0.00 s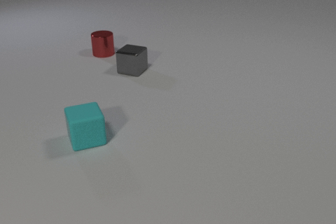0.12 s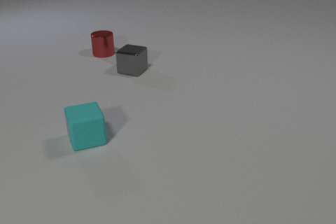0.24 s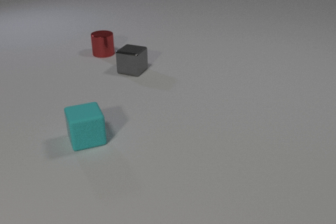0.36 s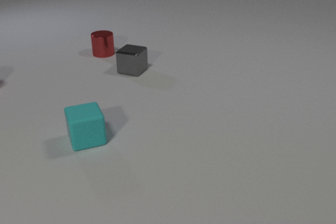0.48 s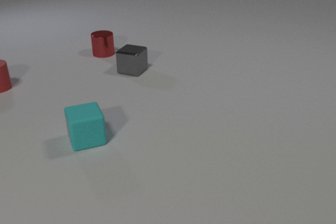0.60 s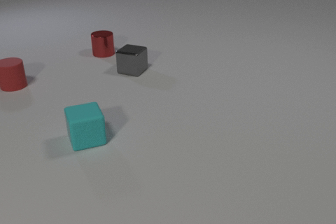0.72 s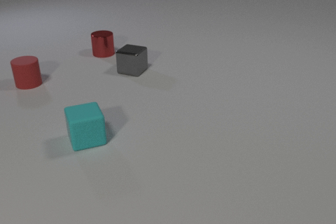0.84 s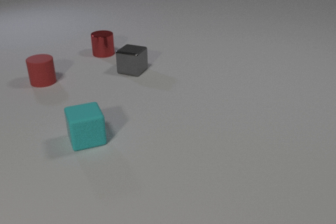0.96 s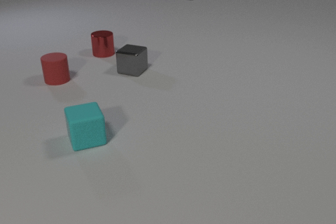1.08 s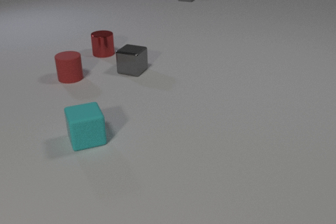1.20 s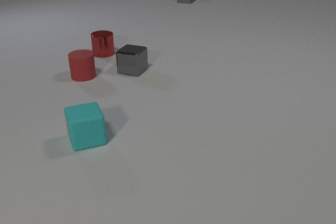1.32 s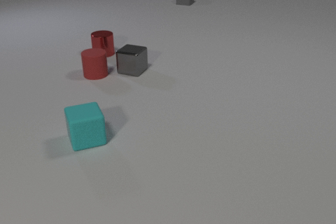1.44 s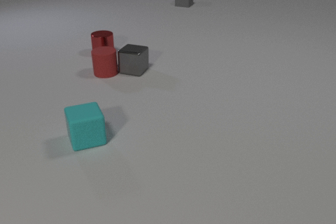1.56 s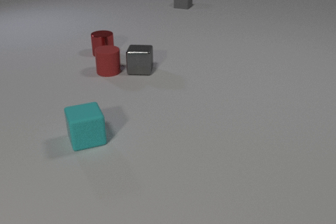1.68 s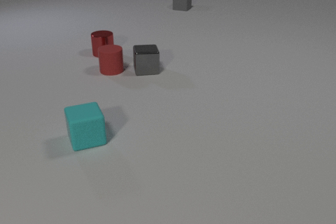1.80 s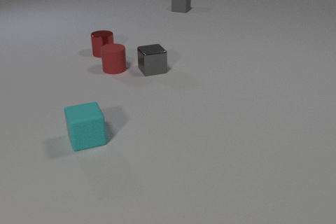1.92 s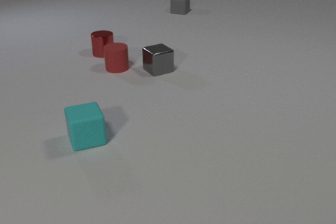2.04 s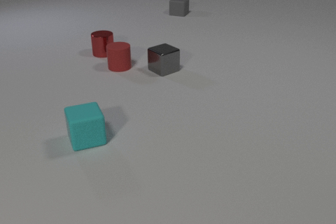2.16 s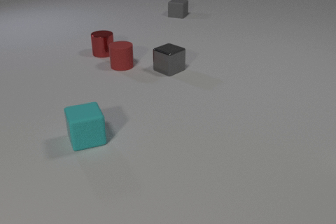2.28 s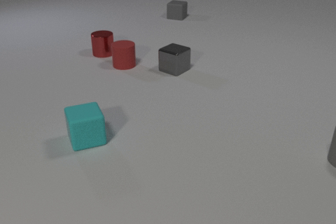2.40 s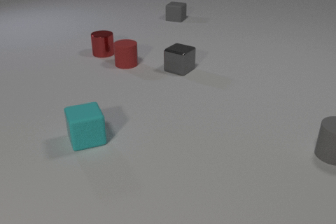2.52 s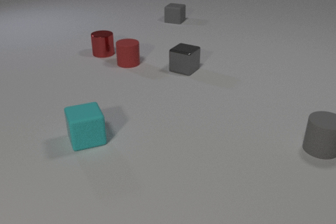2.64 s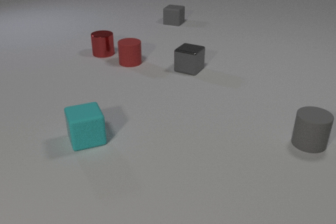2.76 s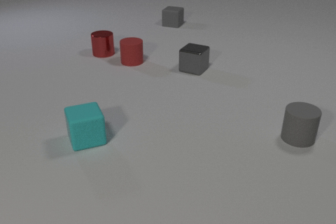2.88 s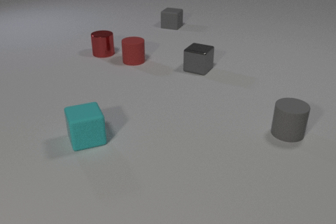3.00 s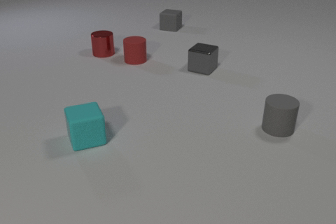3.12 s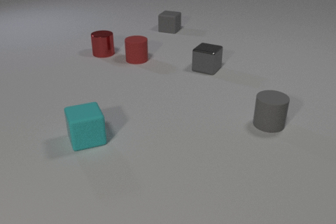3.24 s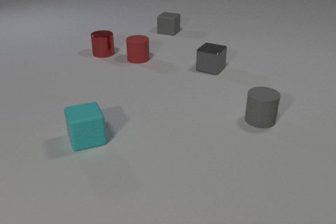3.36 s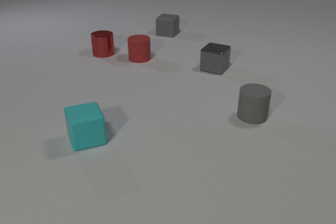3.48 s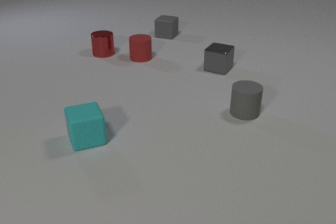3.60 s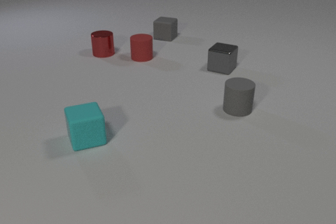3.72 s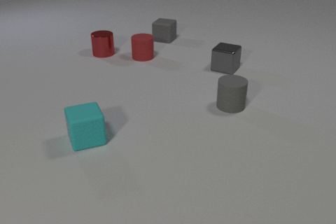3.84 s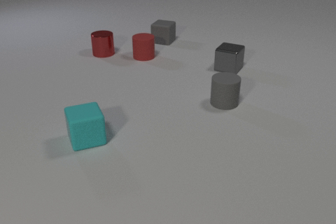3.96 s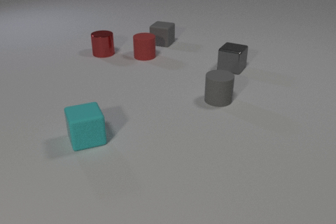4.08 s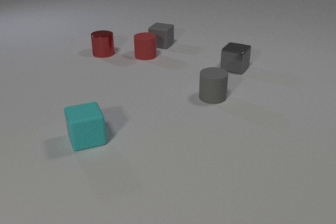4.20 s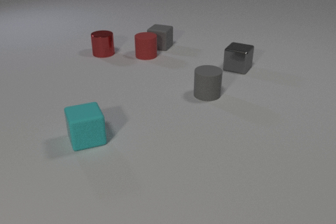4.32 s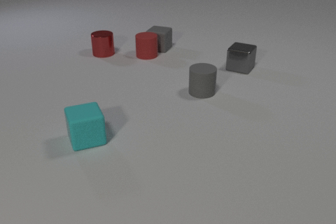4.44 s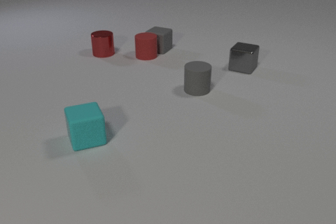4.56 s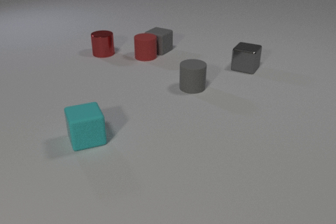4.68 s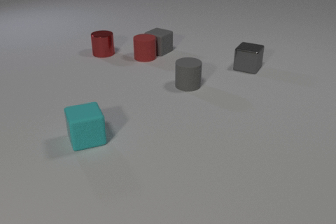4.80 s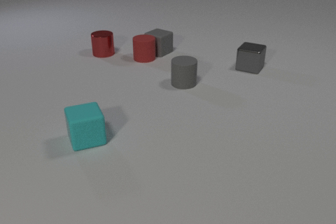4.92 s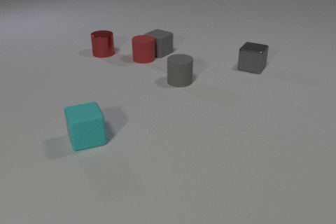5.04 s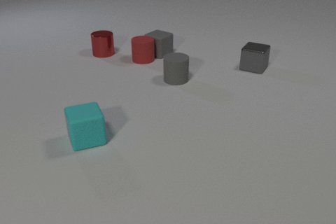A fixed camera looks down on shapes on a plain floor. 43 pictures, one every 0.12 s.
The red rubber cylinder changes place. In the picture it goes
to the right.
The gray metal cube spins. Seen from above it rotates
counterclockwise.
0.00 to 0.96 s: The red rubber cylinder comes in at the left edge, slides to the right. The gray rubber cube comes in at the top edge, slides toward the camera.
0.96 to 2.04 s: The red rubber cylinder slides to the right. The gray metal cube slides to the right, spins so that its near face slides to the right, counterclockwise seen from above. The gray rubber cube slides toward the camera. The red rubber cylinder and the gray metal cube collide.
2.04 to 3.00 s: The red rubber cylinder slides to the right and away from the camera. The gray metal cube slides to the right, spins so that its near face slides to the right, counterclockwise seen from above. The gray rubber cube slides toward the camera. The gray rubber cylinder comes in at the right edge, slides to the left and away from the camera.
3.00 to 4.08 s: The red rubber cylinder slides away from the camera and to the right. The gray metal cube slides to the right. The gray rubber cube slides toward the camera. The gray rubber cylinder slides to the left and away from the camera.
4.08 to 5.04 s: The red rubber cylinder slides toward the camera. The gray metal cube slides to the right. The gray rubber cube slides toward the camera. The gray rubber cylinder slides to the left and away from the camera. The red rubber cylinder and the gray rubber cube collide.
Are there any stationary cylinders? yes.
How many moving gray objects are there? 3.
What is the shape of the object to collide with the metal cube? cylinder.
